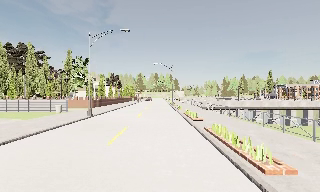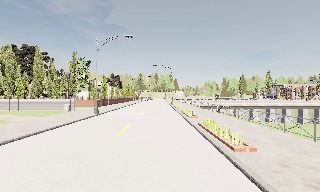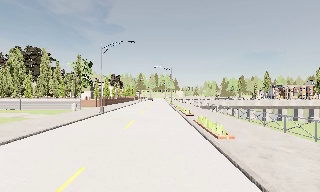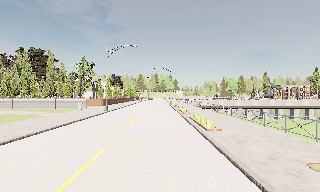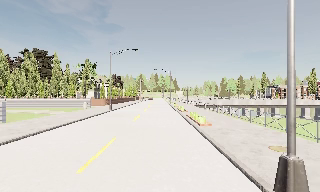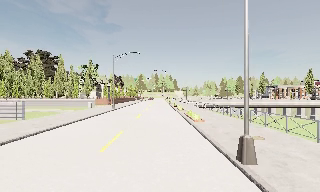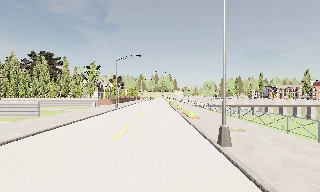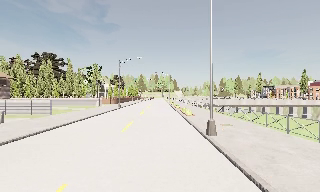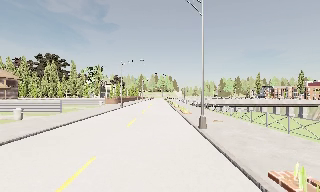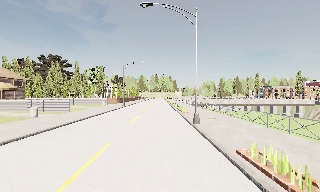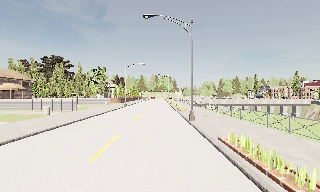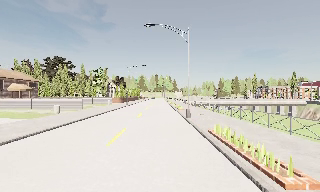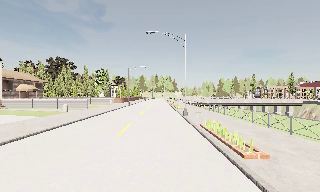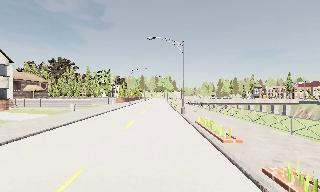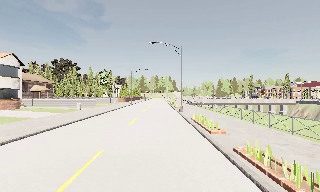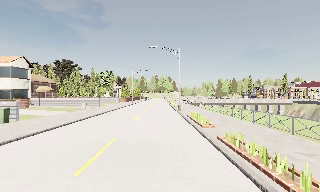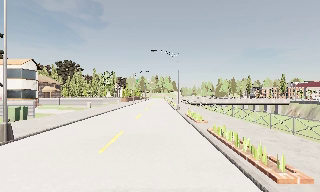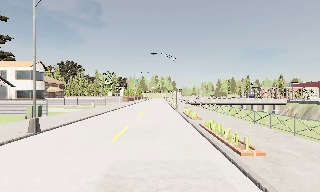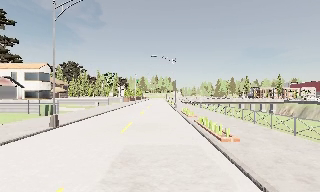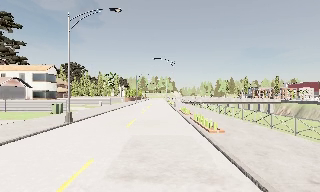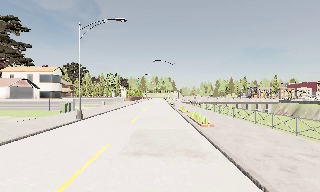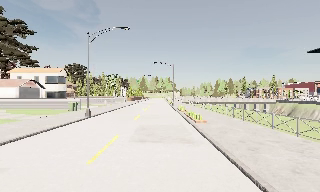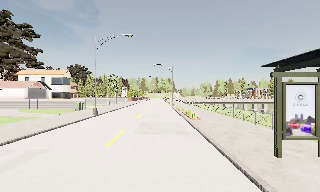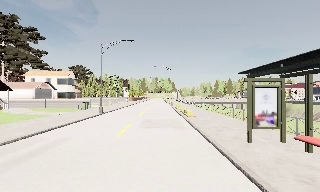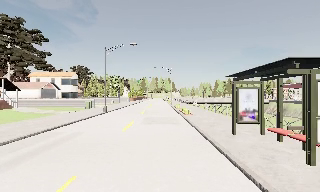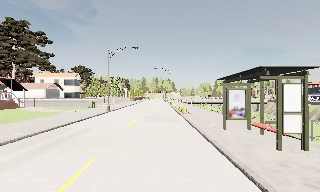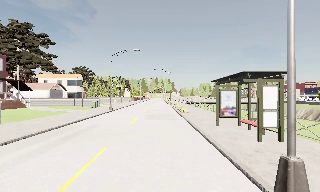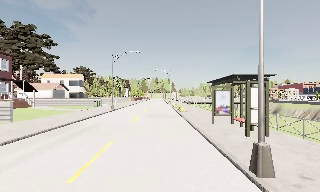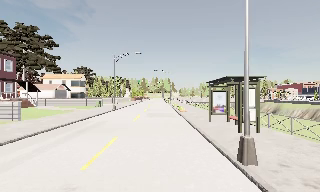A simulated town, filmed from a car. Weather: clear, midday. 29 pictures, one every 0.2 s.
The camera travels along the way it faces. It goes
backward.
0.0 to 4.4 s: The camera travels backward, about 35 m, so what stands in front gets smaller.
4.4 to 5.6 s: The camera travels backward, about 6 m, so what stands in front gets smaller. It loses speed.
The film runs backward here.
